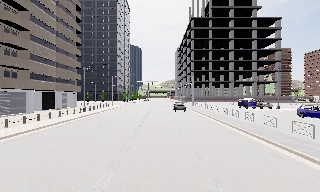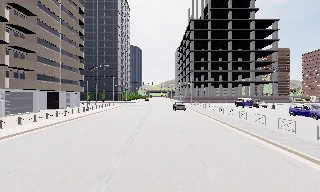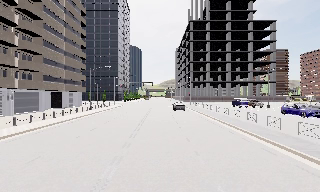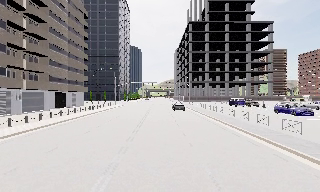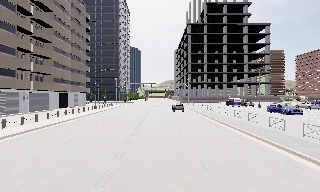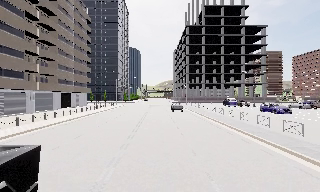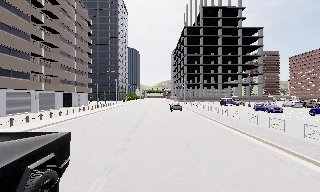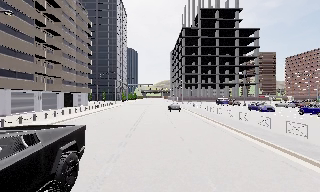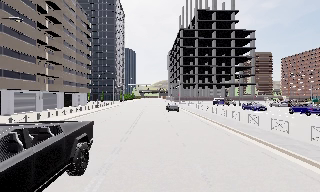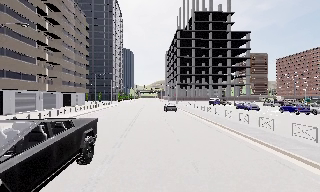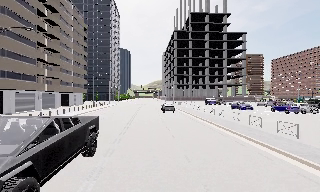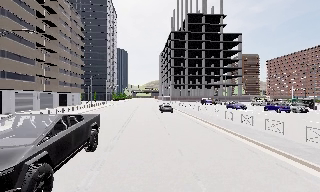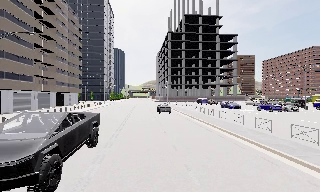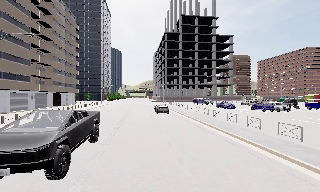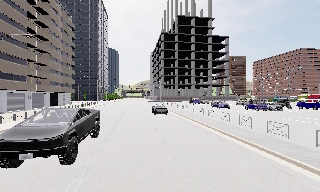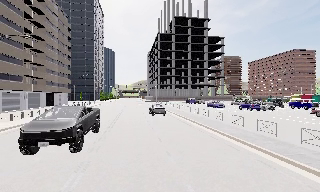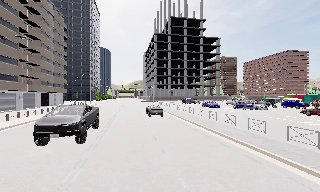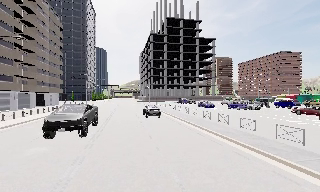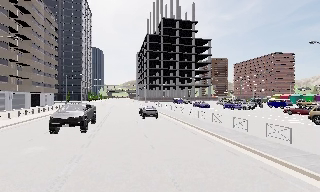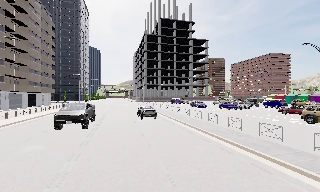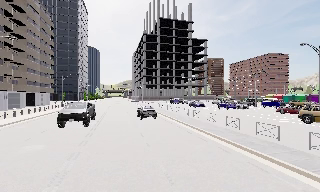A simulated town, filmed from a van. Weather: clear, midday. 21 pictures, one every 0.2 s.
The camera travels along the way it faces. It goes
backward.
0.0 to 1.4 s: The camera travels backward, about 9 m, so what stands in front gets smaller.
1.4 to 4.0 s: The camera pans to its right, which is clockwise from overhead, by about 15 degrees. It travels backward, about 7 m, so what stands in front gets smaller. It loses speed.
The film runs backward here.
